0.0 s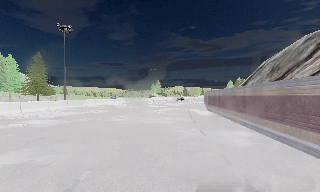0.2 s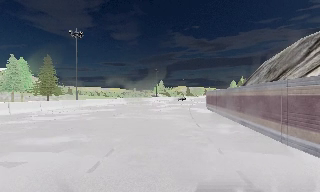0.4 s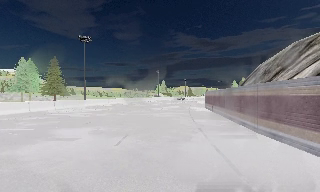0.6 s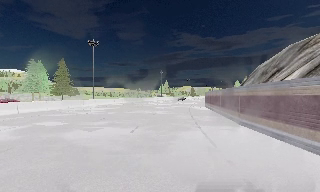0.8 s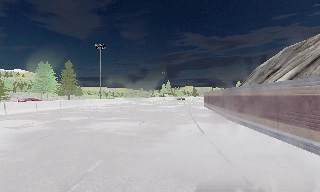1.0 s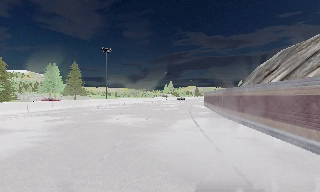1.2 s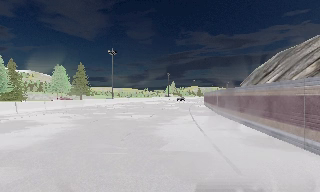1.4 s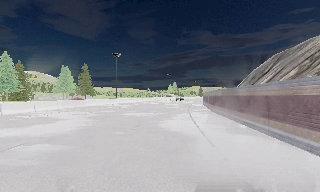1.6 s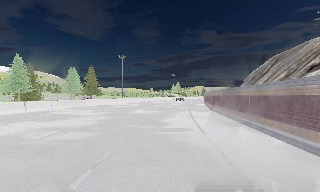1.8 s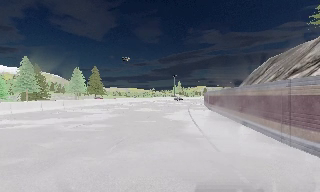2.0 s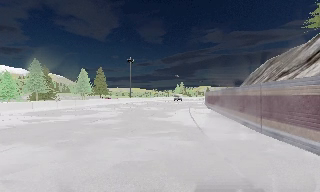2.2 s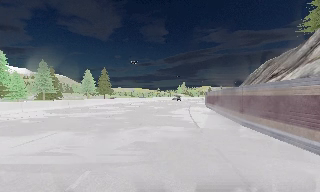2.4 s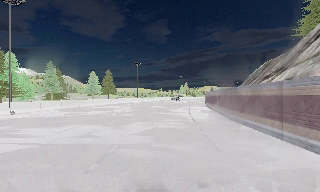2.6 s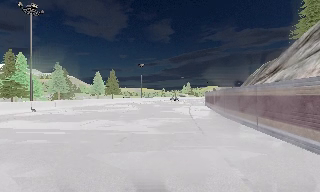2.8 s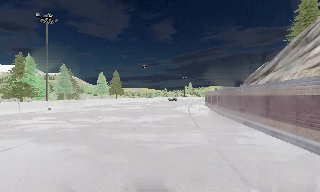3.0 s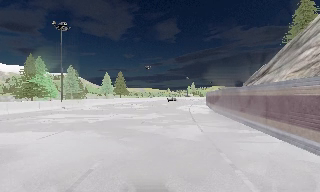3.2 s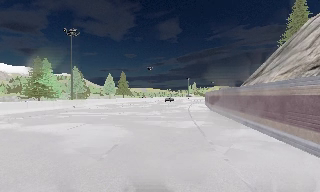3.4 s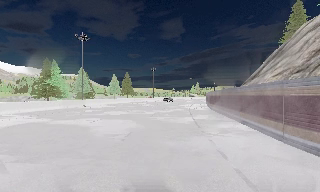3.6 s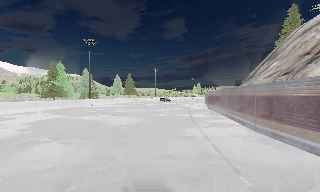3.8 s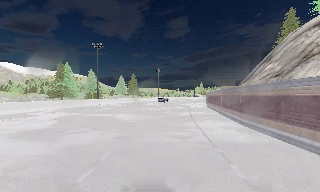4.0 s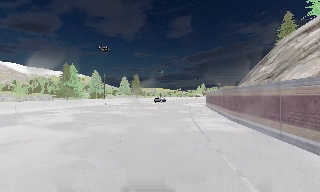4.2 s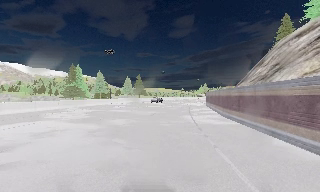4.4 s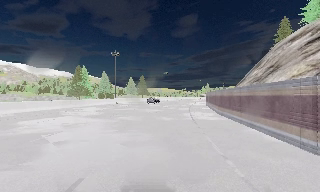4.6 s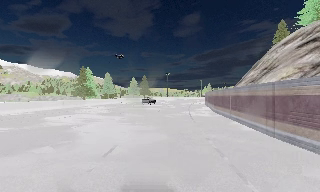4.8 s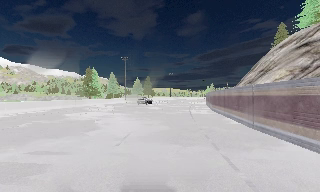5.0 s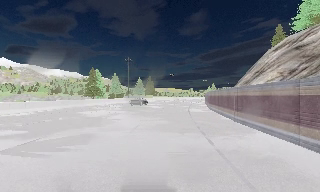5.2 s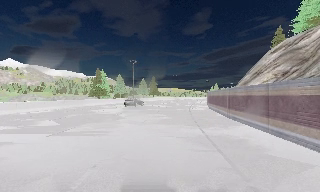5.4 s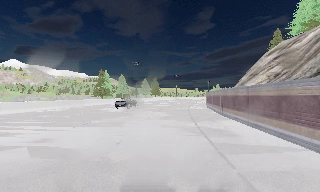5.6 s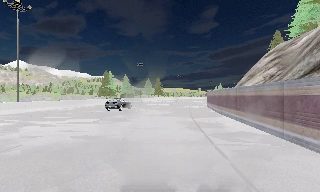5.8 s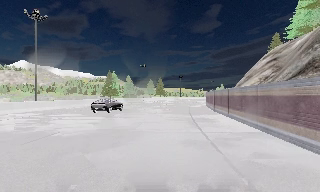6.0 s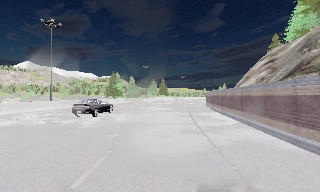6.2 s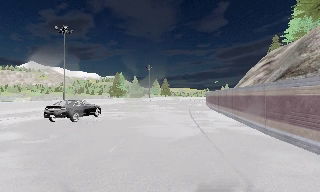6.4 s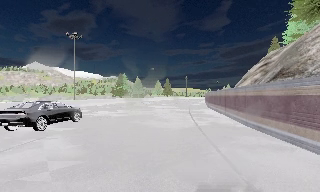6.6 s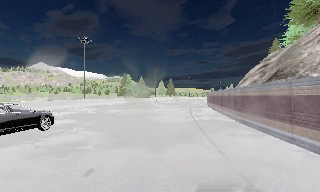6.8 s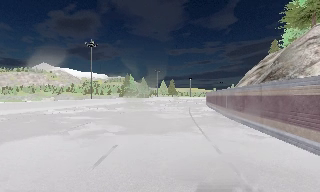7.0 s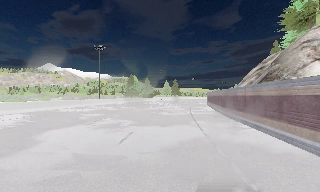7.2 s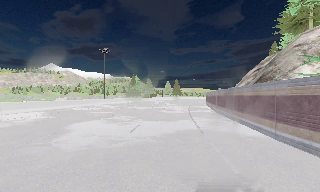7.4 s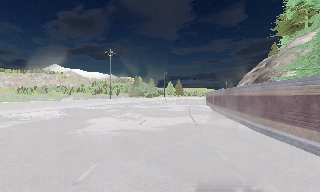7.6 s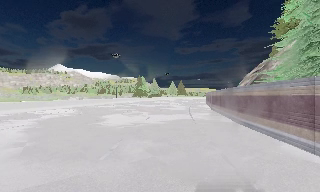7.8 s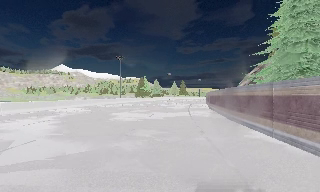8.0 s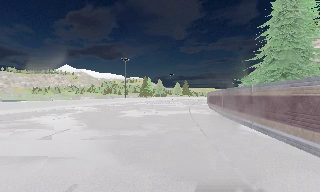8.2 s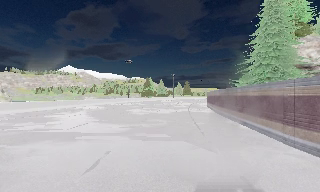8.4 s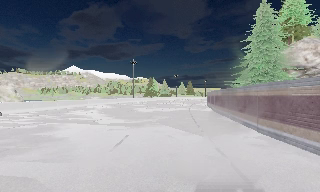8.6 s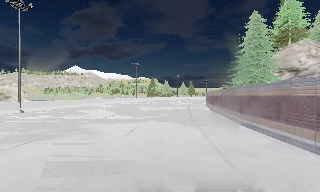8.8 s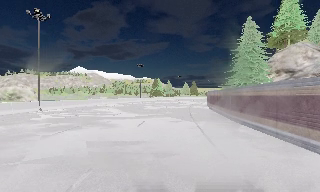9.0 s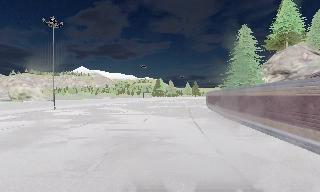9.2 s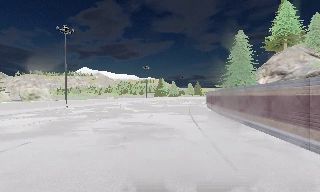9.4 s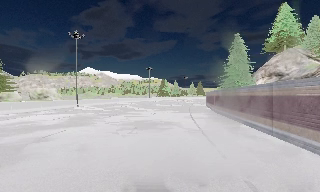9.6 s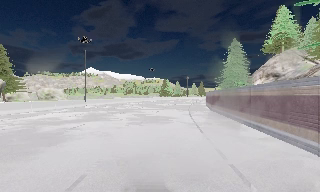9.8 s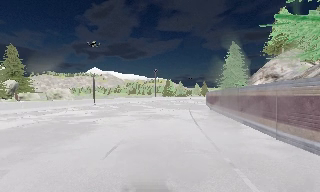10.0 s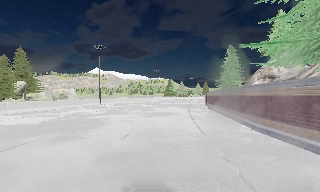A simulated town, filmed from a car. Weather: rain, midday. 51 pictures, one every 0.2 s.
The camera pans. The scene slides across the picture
to the right.
The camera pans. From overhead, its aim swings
counterclockwise.
0.0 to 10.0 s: The camera swings to its left by about 45 degrees, and the scene slides to the right. It travels backward, about 100 m.
The film runs backward here.
